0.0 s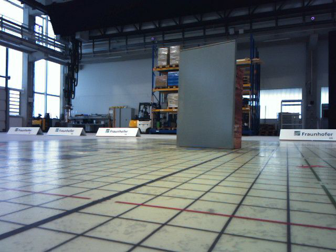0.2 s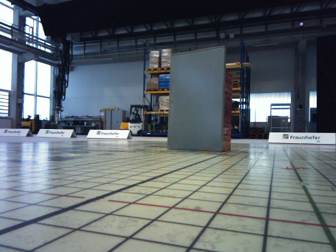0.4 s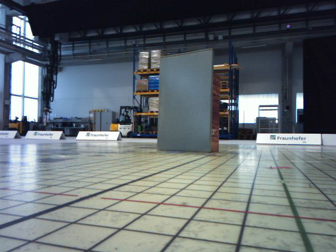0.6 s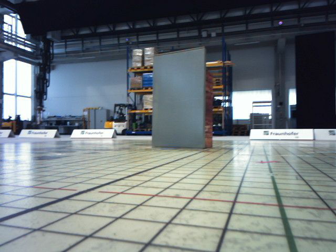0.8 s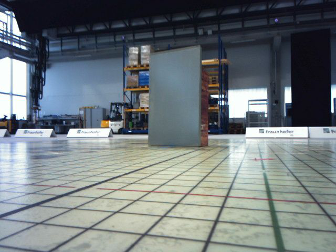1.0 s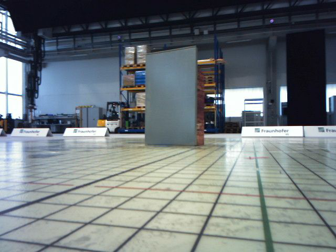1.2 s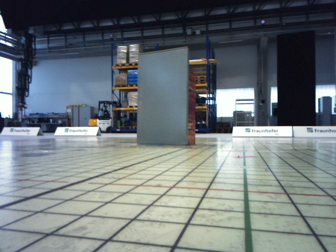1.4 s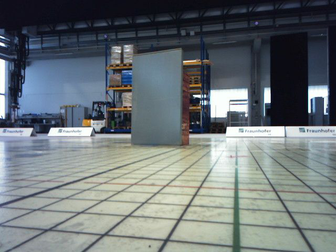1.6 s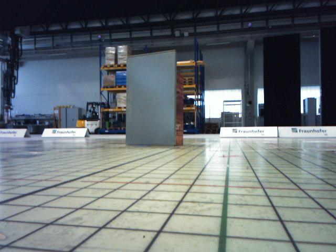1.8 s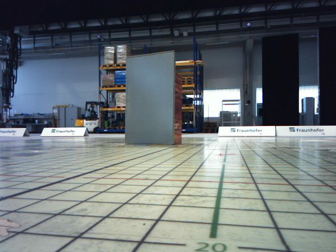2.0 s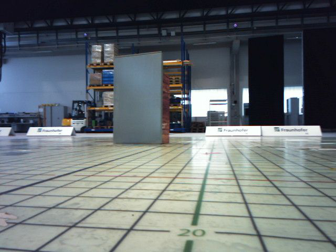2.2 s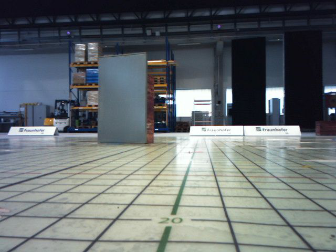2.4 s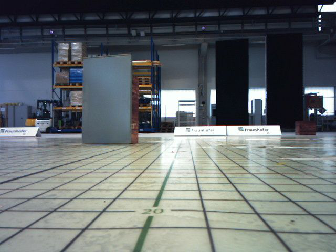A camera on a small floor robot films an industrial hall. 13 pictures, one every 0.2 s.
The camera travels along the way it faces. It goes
backward.
0.0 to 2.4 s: The scene slides to the left, as the camera pans about 15 degrees to its right. It travels backward, about 0.5 m, so what stands in front gets smaller.
The film runs backward here.
